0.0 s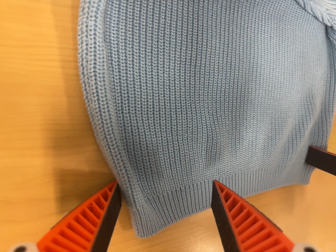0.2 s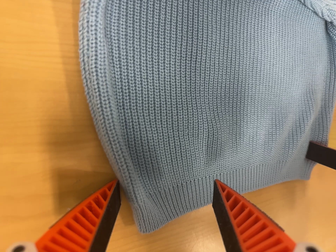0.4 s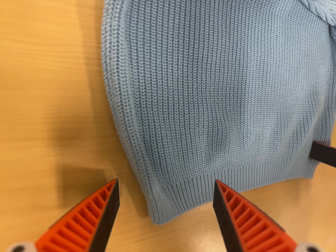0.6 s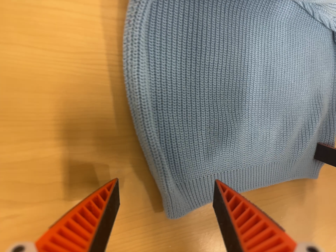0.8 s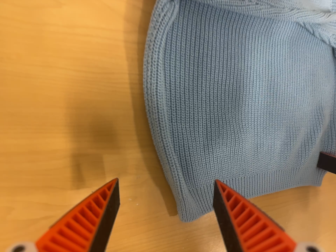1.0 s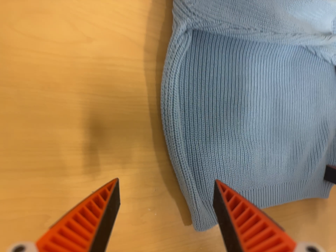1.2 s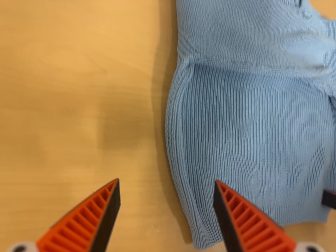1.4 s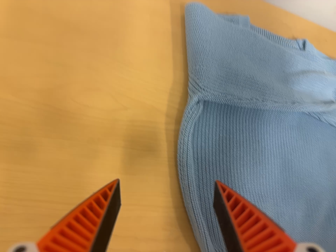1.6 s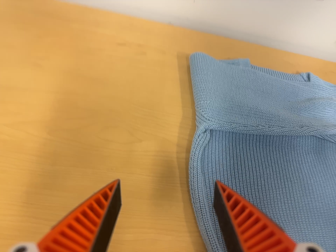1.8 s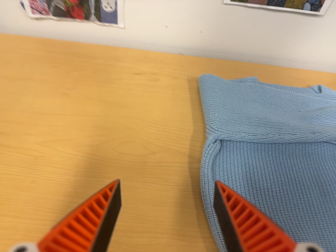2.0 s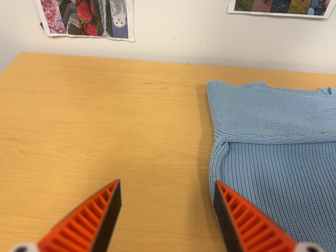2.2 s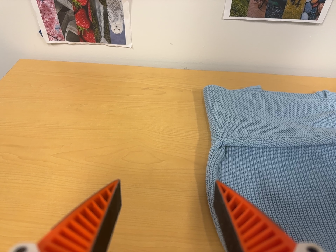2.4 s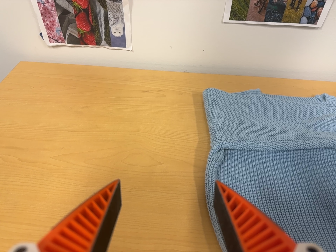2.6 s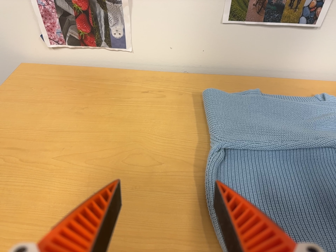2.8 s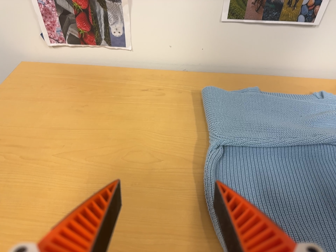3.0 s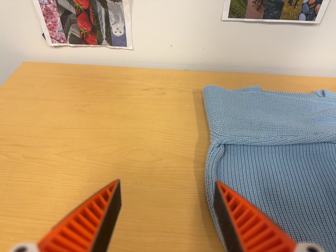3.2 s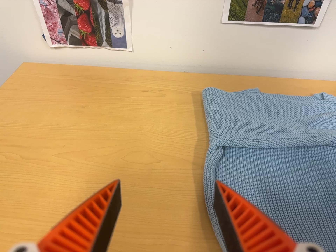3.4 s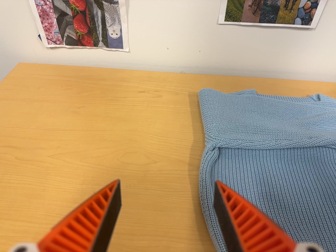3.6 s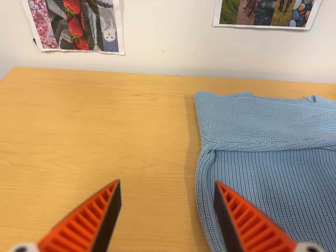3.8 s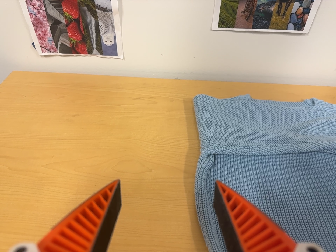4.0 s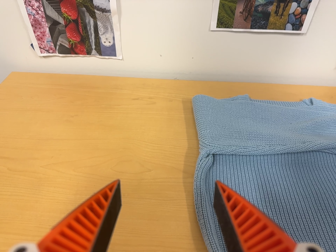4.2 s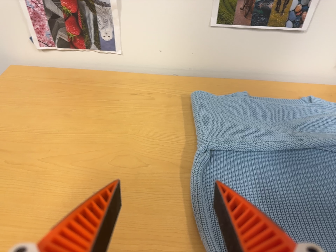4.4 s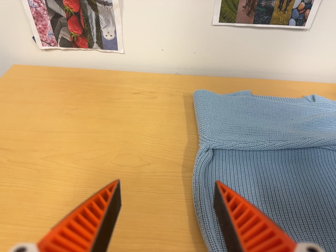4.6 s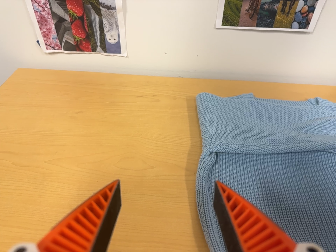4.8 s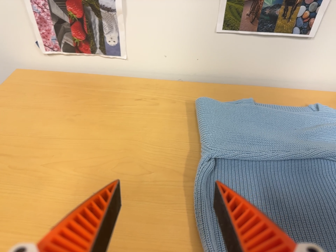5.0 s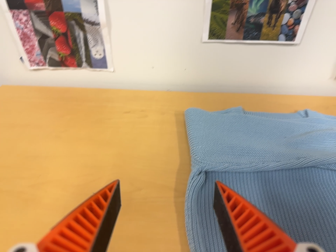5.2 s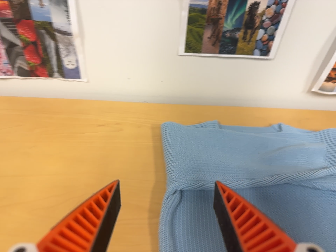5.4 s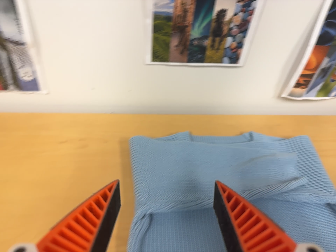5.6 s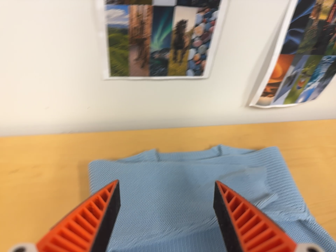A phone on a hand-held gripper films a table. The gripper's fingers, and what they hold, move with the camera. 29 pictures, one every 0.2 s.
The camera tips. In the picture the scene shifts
downward.
0.0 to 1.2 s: The camera travels backward, about 12 cm, so what stands in front gets smaller. Its aim tips toward the top of its view by about 10 degrees, and the scene shifts downward.
1.2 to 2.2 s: The camera pans to its left by about 25 degrees. It travels toward the bottom of its view, backward and to its right, about 20 cm. Its aim tips toward the top of its view by about 35 degrees, and the scene shifts downward. It rolls about its line of sight by about 10 degrees, and the scene rotates counterclockwise.
2.2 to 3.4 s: The camera shifts only a little, or ends up much as it began.
3.4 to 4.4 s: The camera keeps its place and its aim.
4.4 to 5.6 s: The scene slides to the left, as the camera pans about 15 degrees to its right. It travels toward the top of its view, forward and to its right, about 18 cm, so close, fixed things drift downward.
The film runs backward here.
